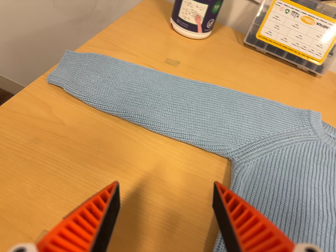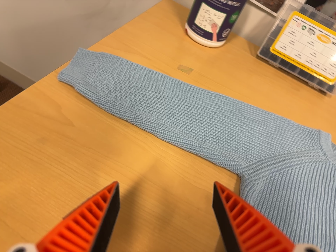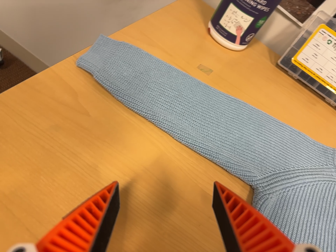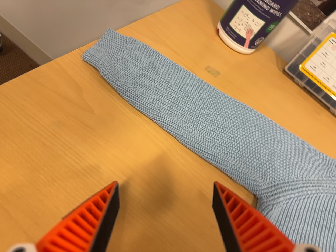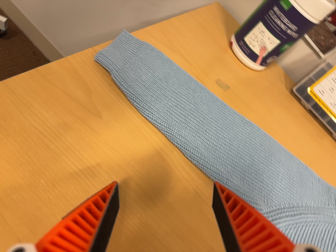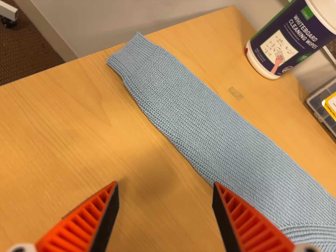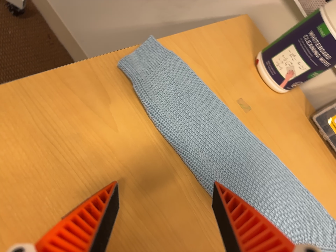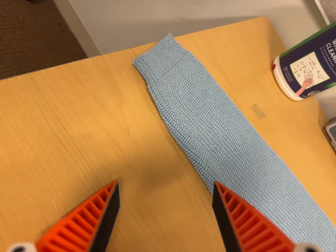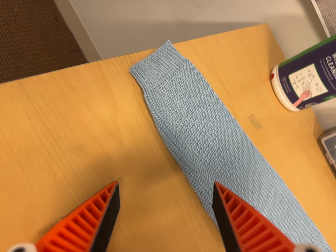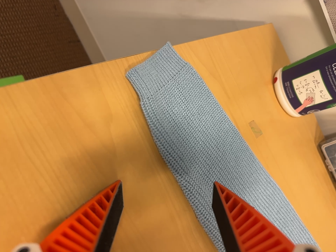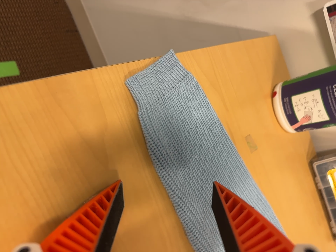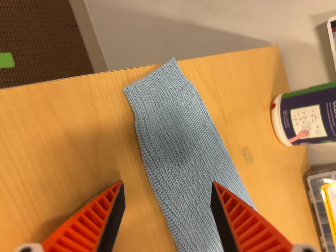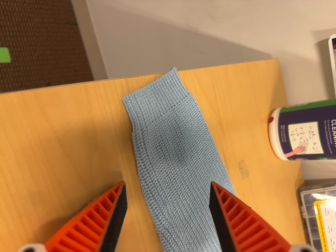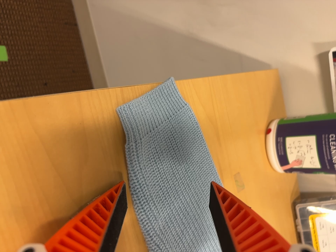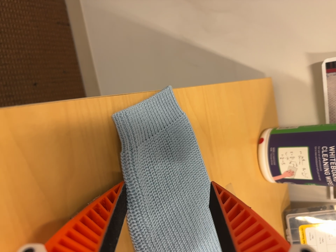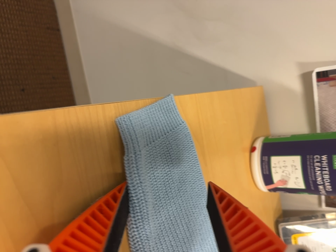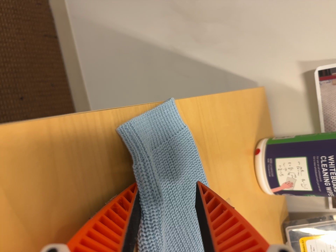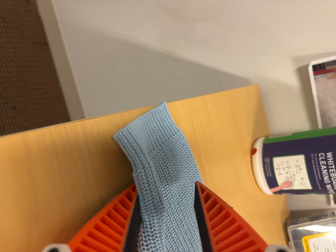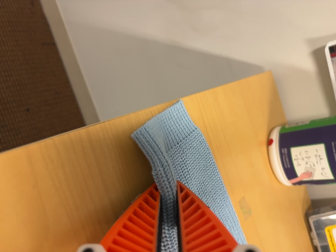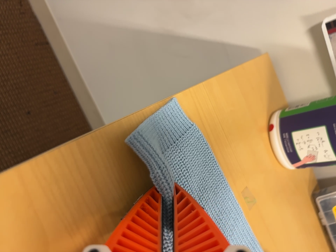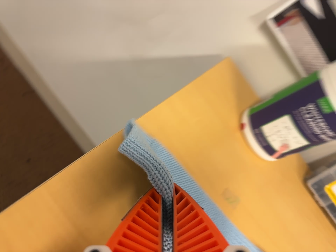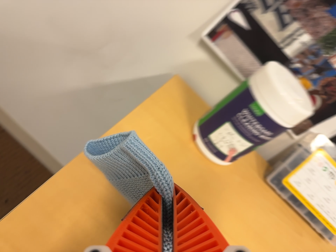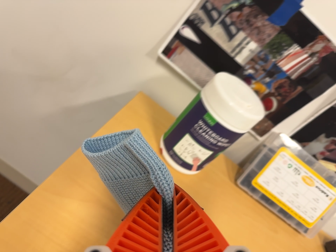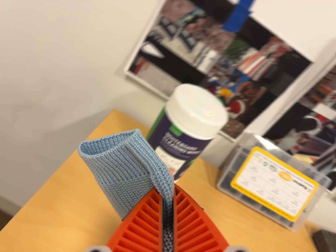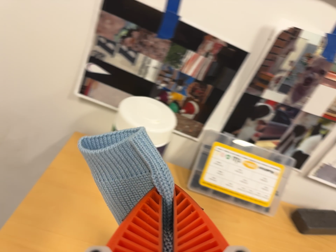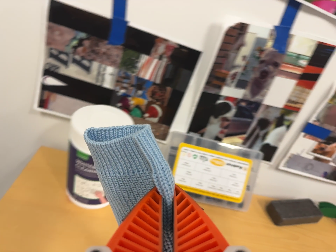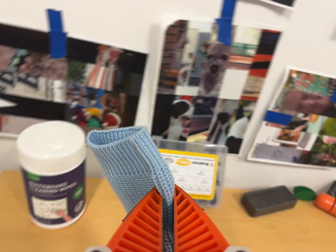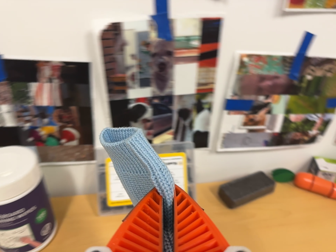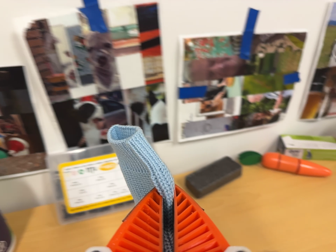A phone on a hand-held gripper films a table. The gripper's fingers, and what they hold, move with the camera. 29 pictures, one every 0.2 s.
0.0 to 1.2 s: The camera travels to its left, toward the top of its view and forward, about 14 cm, so close, fixed things drift to the right. It rolls about its line of sight by about 30 degrees, and the scene rotates clockwise.
1.2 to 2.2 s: The camera travels toward the top of its view and forward, about 9 cm. It rolls about its line of sight by about 15 degrees, and the scene rotates clockwise.
2.2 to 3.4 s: The camera travels forward, about 6 cm, so what stands in front looms larger.
3.4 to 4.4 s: The camera travels to its right, about 16 cm, so close, fixed things drift to the left. It rolls about its line of sight by about 35 degrees, and the scene rotates counterclockwise.
4.4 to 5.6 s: The scene slides to the left, as the camera pans about 10 degrees to its right. It travels to its right, about 34 cm, so close, fixed things drift to the left. It rolls about its line of sight by about 50 degrees, and the scene rotates counterclockwise.
The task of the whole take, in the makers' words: left arm across.
The film runs forward here.
